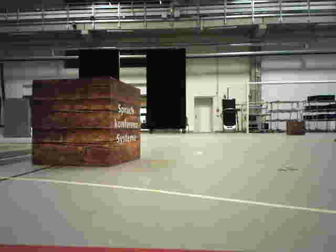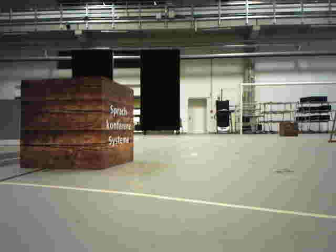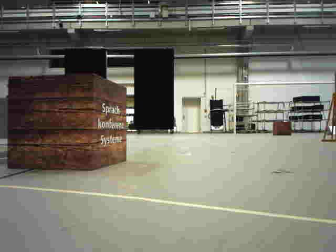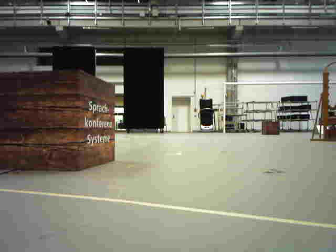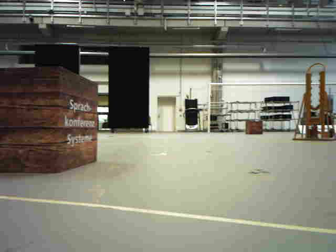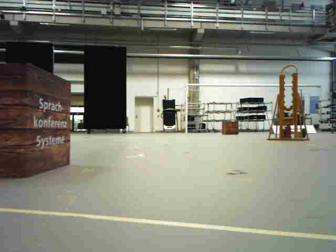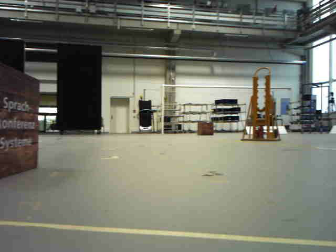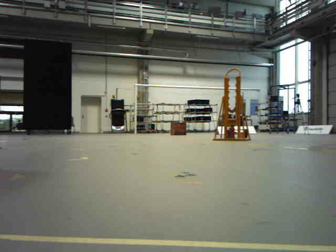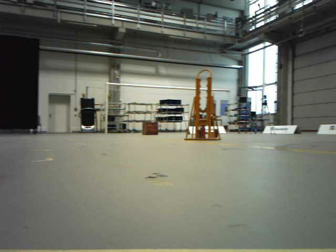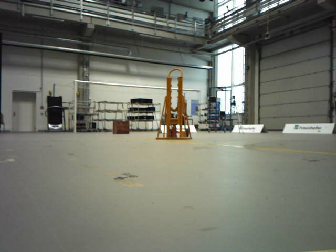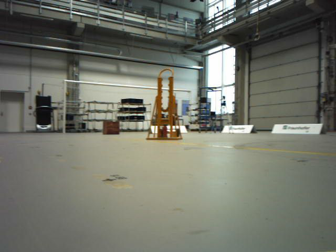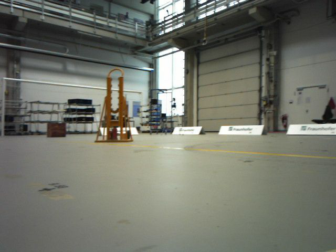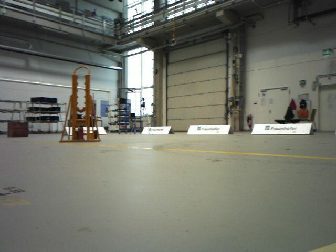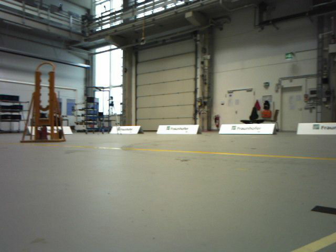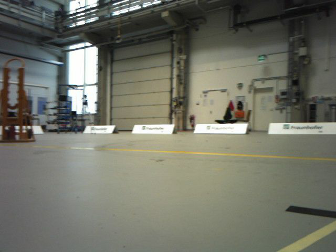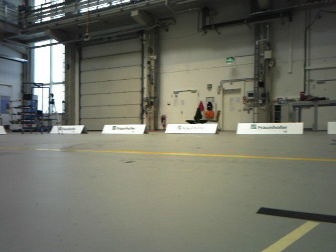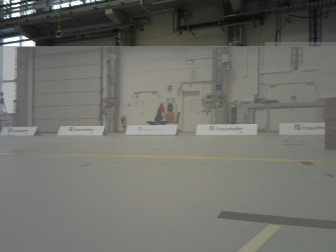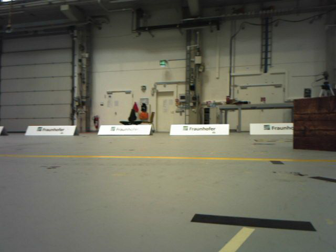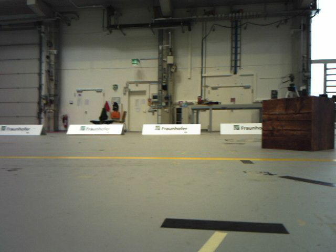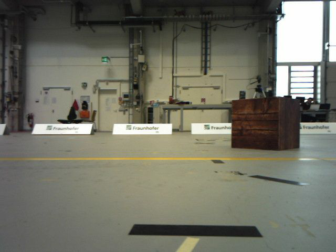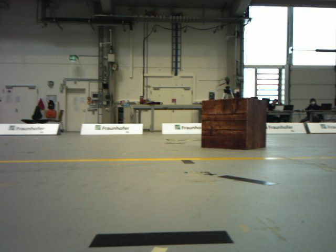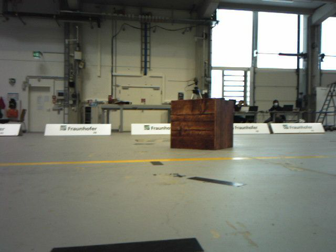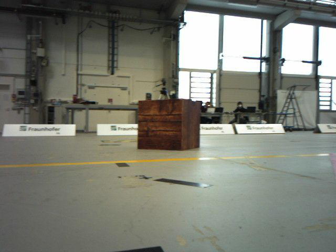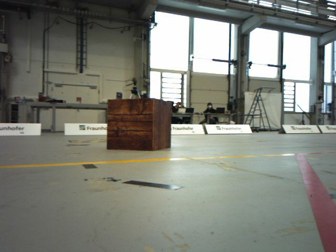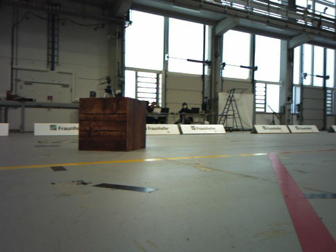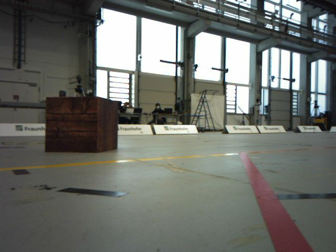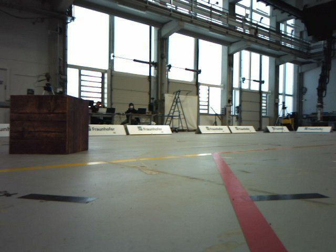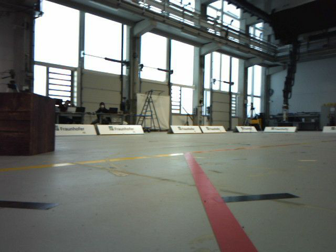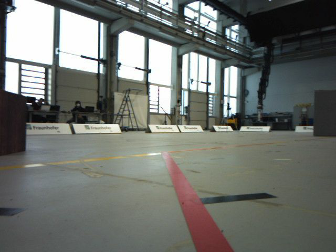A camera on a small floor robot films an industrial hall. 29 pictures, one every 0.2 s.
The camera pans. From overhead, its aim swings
clockwise.
The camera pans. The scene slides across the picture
to the left.
0.0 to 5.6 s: The camera pans to its right, which is clockwise from overhead, by about 140 degrees. It travels forward, about 1 m.
The film runs forward here.
